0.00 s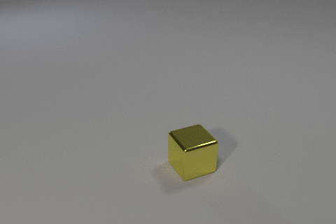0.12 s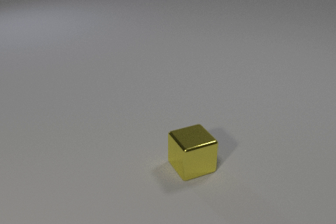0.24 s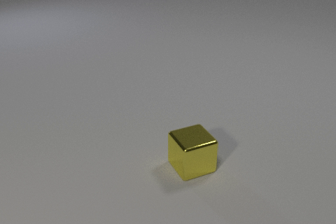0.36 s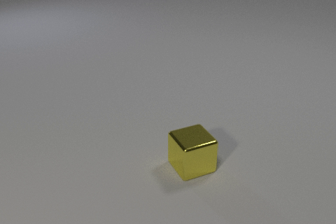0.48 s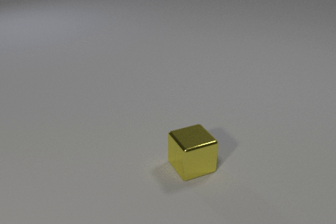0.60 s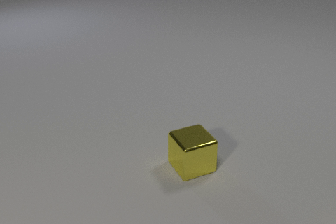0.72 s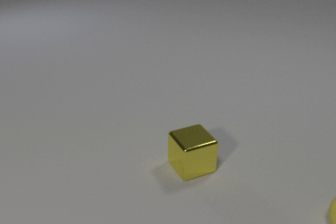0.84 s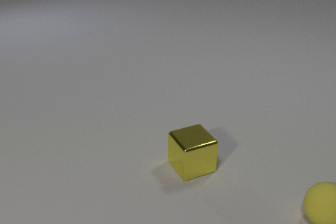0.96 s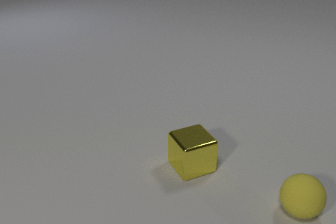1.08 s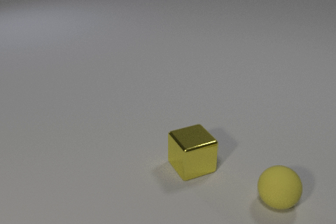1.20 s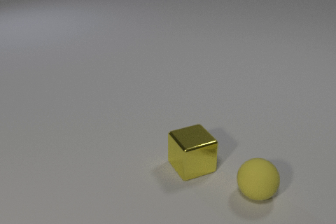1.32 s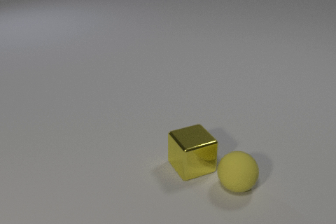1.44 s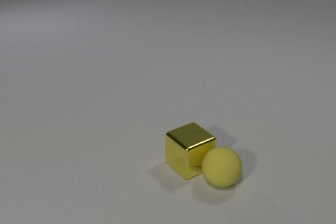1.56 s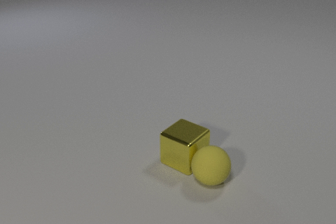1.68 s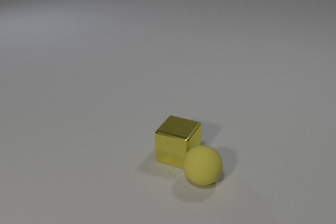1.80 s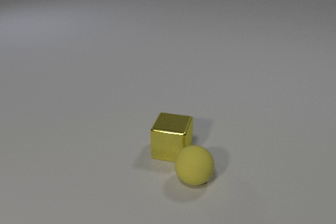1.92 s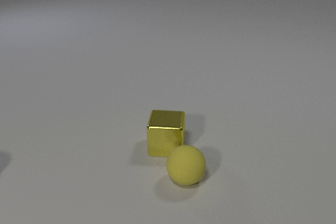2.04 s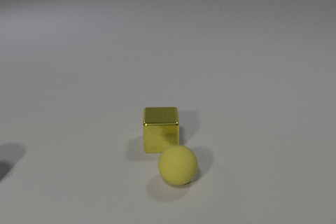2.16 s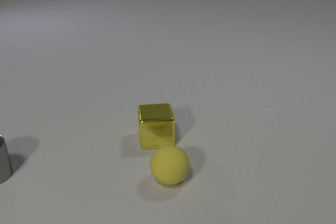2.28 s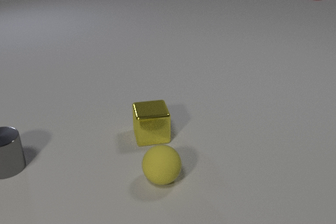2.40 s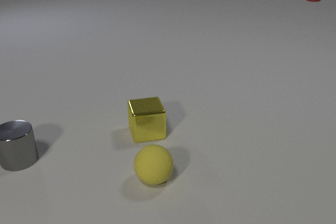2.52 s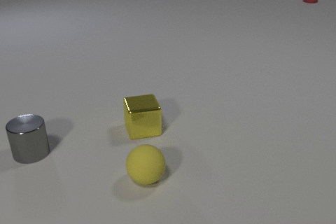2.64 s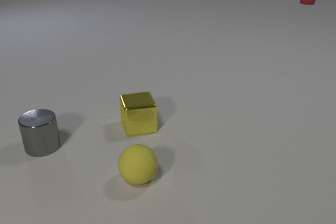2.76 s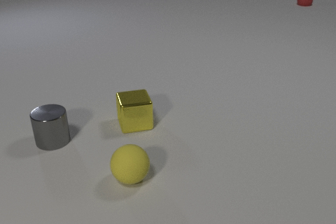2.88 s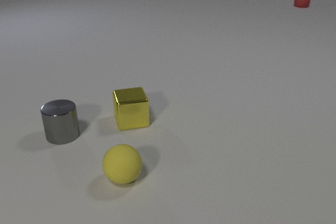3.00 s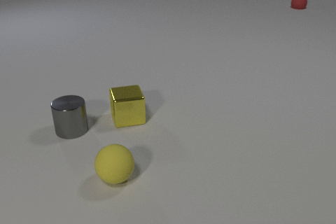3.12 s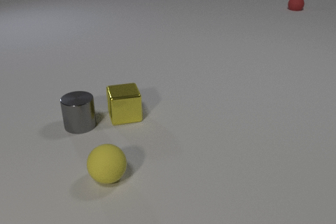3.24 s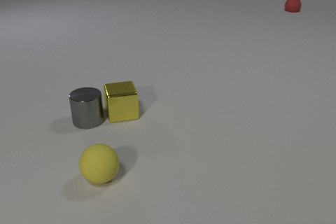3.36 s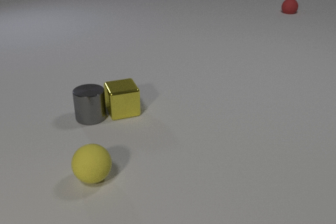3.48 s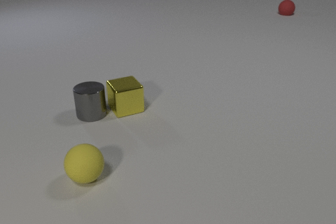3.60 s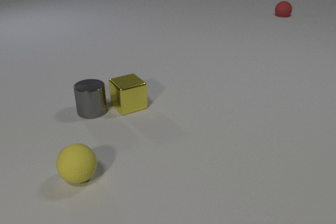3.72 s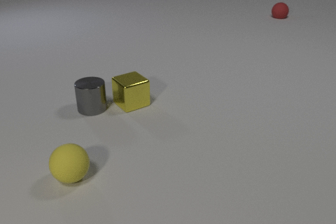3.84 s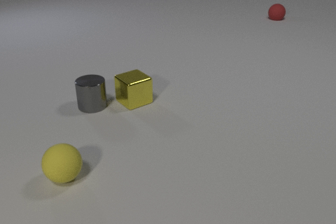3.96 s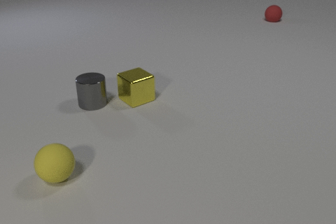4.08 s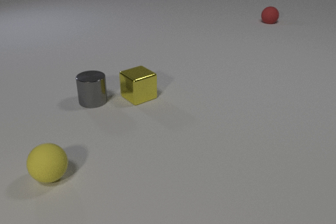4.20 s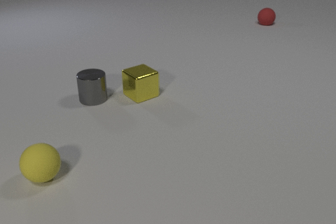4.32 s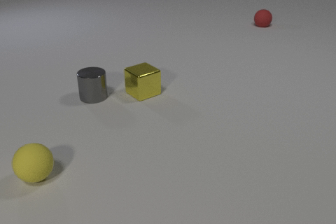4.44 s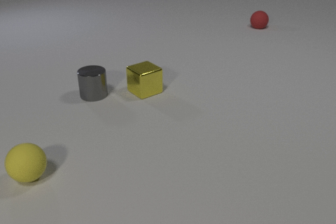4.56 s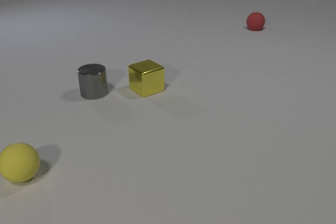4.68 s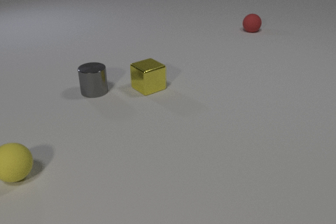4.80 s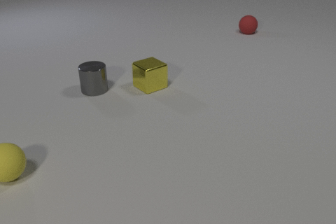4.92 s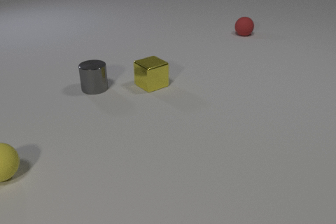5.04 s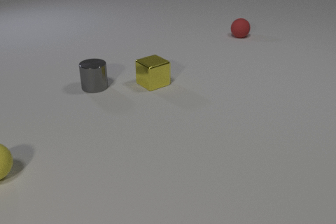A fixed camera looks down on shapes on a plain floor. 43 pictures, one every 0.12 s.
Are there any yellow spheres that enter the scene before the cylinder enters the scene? yes.
Are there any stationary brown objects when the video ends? no.
How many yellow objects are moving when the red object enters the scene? 2.
0.00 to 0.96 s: The yellow rubber sphere comes in at the right edge, rolls to the left.
0.96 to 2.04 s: The yellow rubber sphere rolls to the left. The yellow metal cube slides away from the camera and to the left, spins so that its near face slides to the right, counterclockwise seen from above. The yellow rubber sphere and the yellow metal cube collide.
2.04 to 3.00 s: The yellow rubber sphere rolls to the left. The yellow metal cube slides away from the camera and to the left. The gray metal cylinder comes in at the left edge, slides to the right and away from the camera. The red rubber sphere rolls toward the camera.
3.00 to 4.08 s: The yellow rubber sphere rolls to the left. The yellow metal cube slides away from the camera, spins counterclockwise seen from above by about 15 degrees, its near face sliding to the right. The gray metal cylinder slides away from the camera and to the right. The red rubber sphere rolls toward the camera and to the left. The yellow metal cube and the gray metal cylinder collide.
4.08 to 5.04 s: The yellow rubber sphere rolls to the left and away from the camera. The yellow metal cube slides away from the camera and to the right. The gray metal cylinder slides away from the camera. The red rubber sphere rolls toward the camera and to the left.
